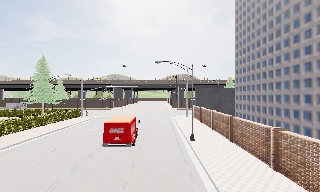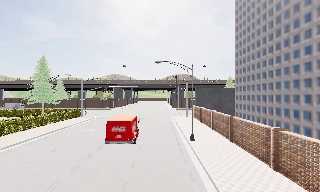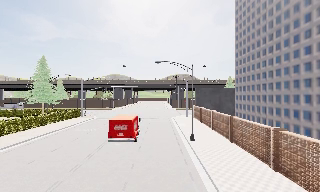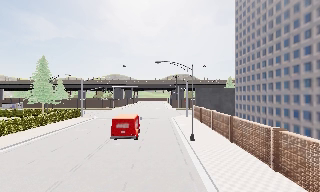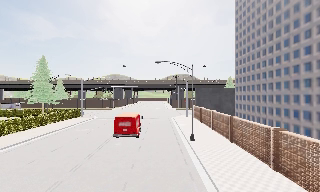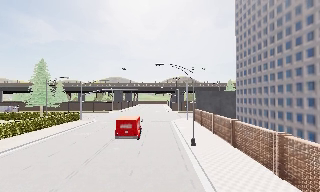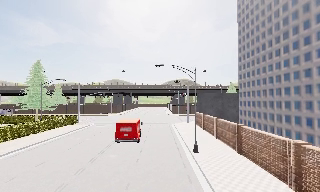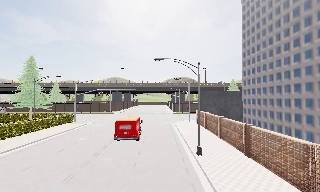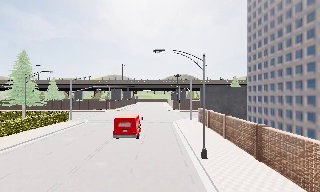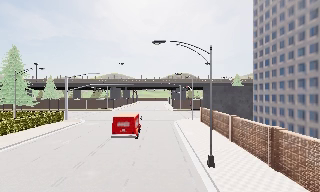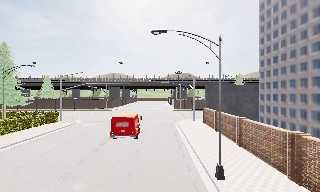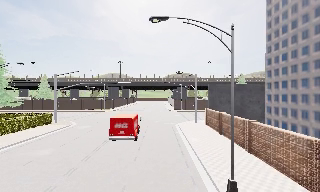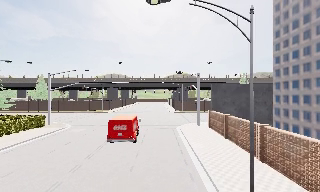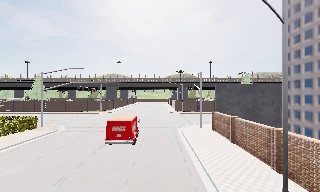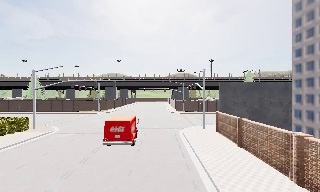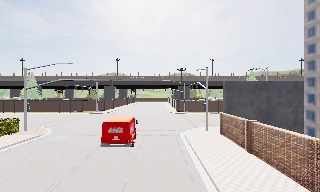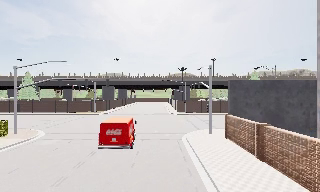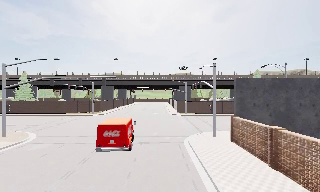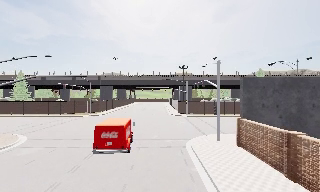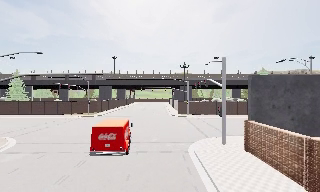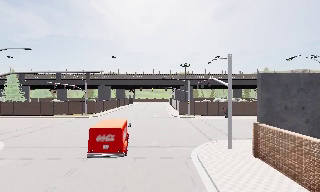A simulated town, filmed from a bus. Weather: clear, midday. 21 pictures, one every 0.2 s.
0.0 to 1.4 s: The camera travels forward, about 2.5 m, so what stands in front looms larger. It gains speed.
1.4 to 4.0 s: The camera travels forward, about 18 m, so what stands in front looms larger.
The film runs forward here.
